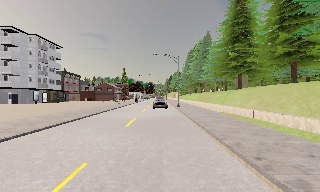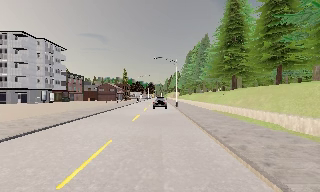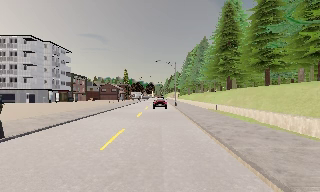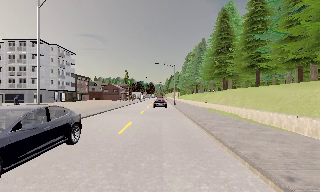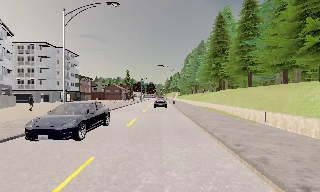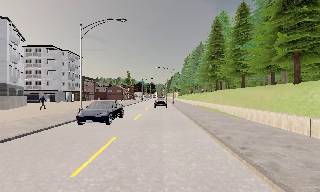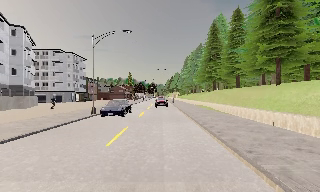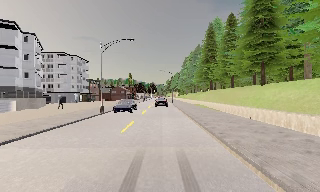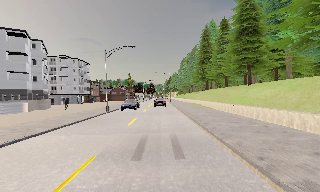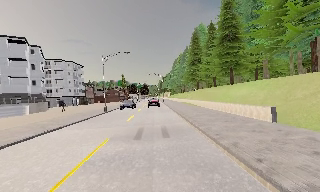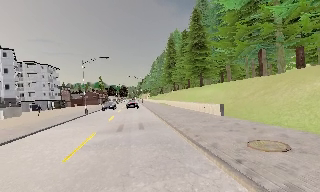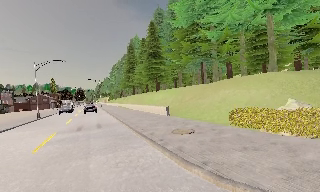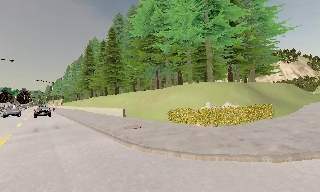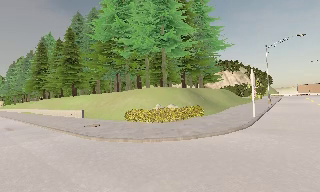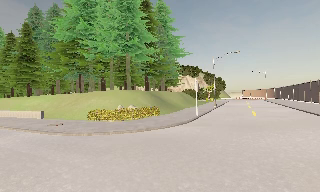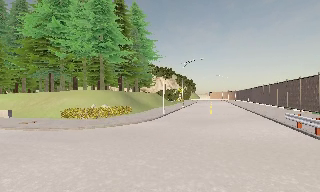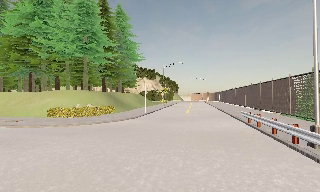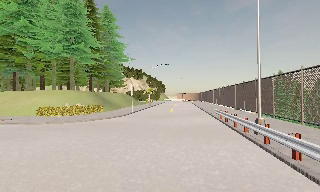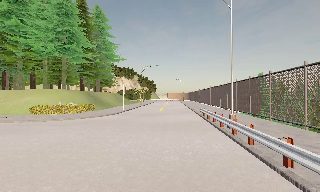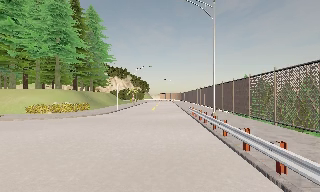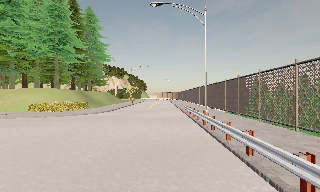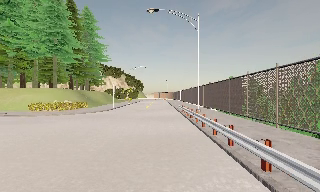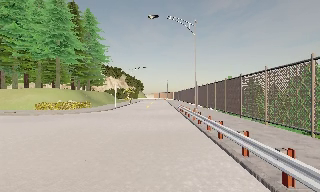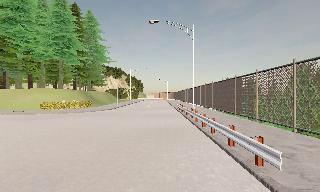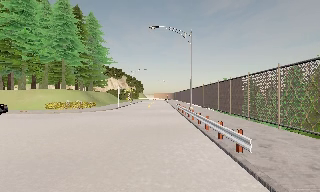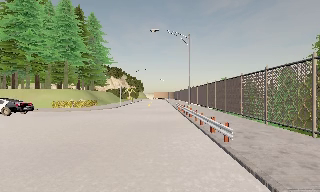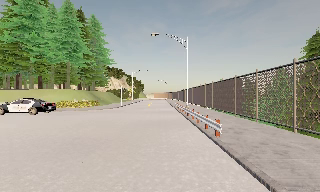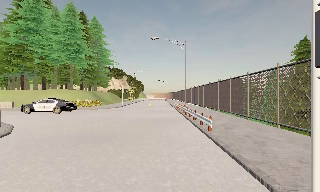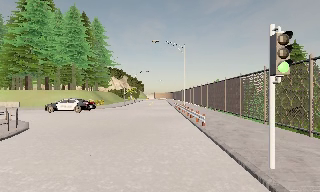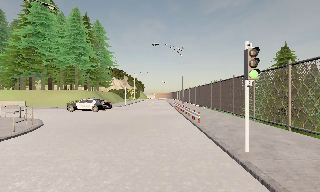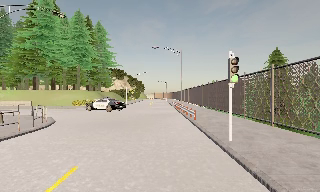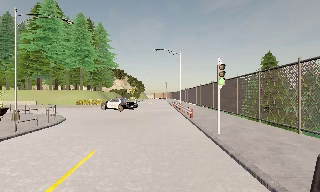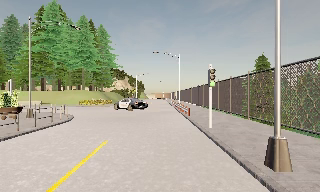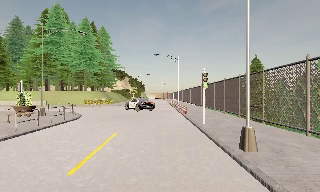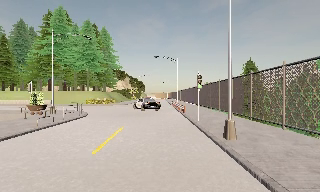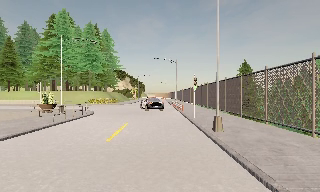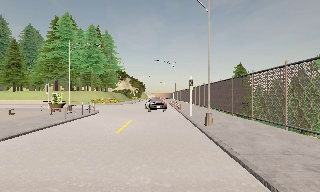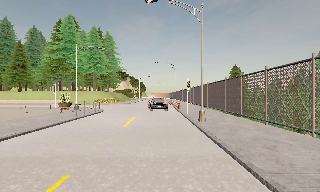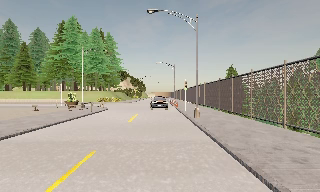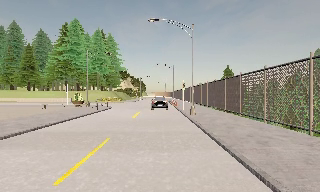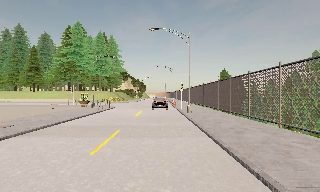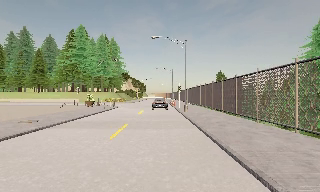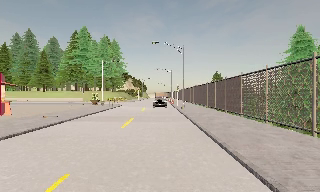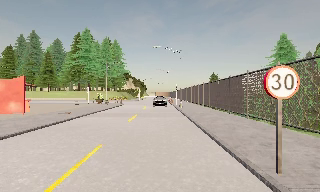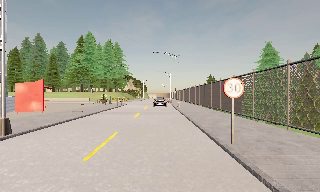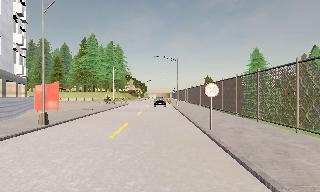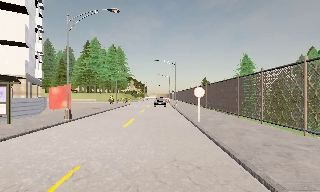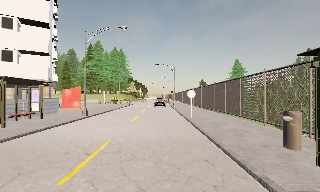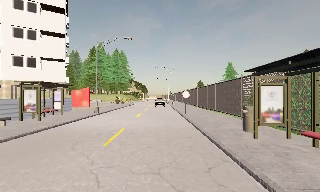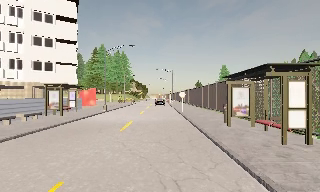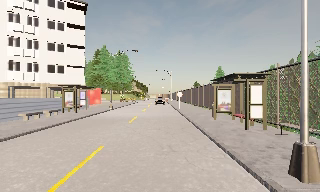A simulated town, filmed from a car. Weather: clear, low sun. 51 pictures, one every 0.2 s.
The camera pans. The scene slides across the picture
to the left.
The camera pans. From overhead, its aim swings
clockwise.
0.0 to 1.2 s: The camera travels backward, about 13 m, so what stands in front gets smaller.
1.2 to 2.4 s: The camera swings to its right by about 40 degrees, and the scene slides to the left. It travels backward, about 13 m.
2.4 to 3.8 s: The scene slides to the left, as the camera pans about 50 degrees to its right. It travels backward, about 11 m. It loses speed.
3.8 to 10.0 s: The camera travels backward, about 45 m, so what stands in front gets smaller. It gains speed.
The film runs backward here.
